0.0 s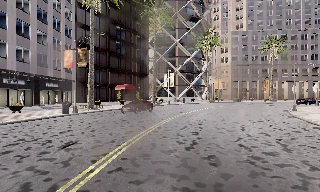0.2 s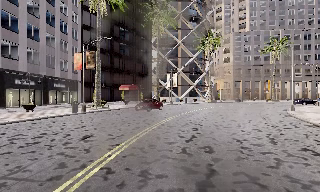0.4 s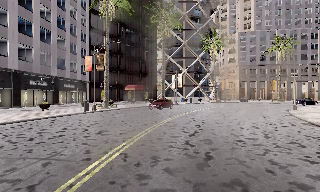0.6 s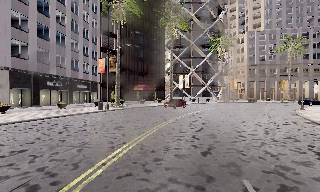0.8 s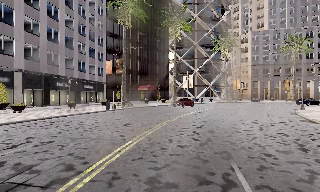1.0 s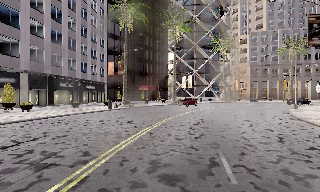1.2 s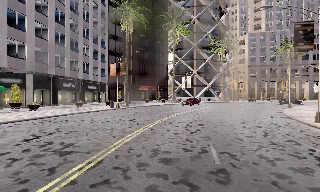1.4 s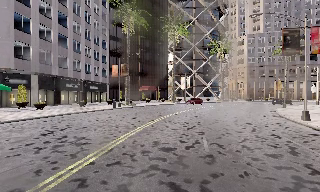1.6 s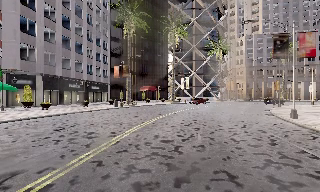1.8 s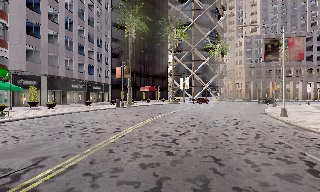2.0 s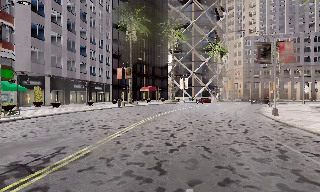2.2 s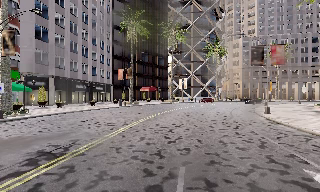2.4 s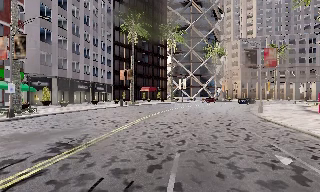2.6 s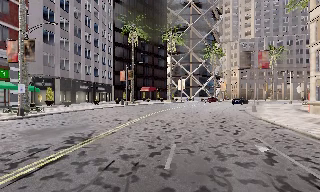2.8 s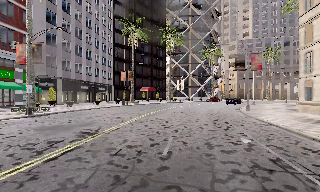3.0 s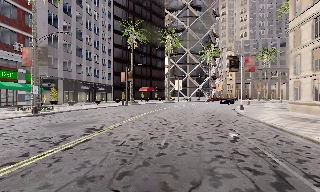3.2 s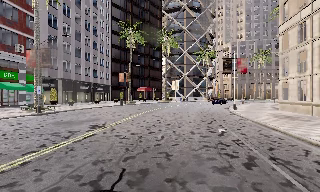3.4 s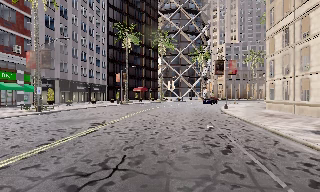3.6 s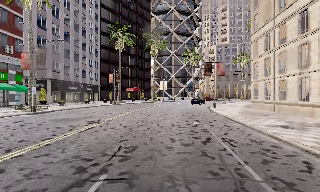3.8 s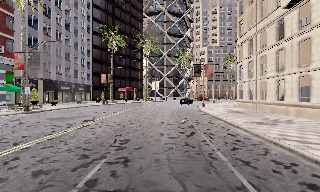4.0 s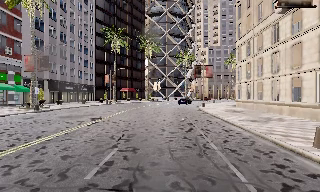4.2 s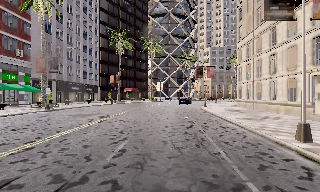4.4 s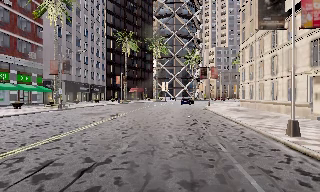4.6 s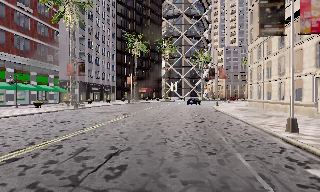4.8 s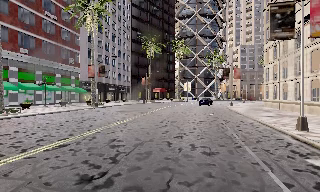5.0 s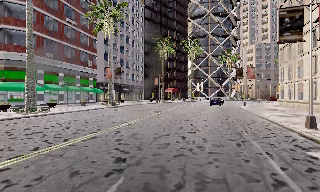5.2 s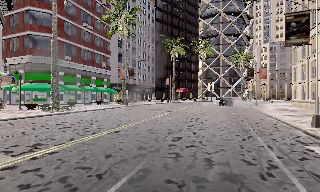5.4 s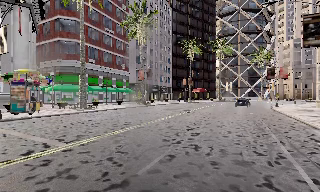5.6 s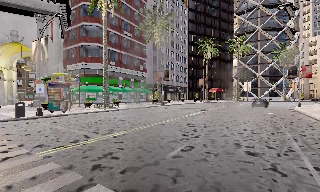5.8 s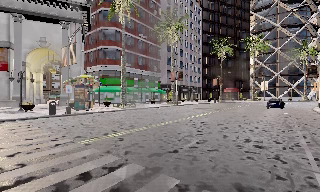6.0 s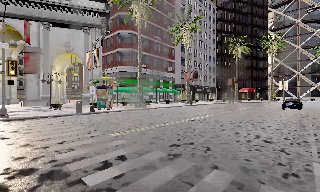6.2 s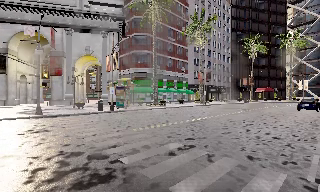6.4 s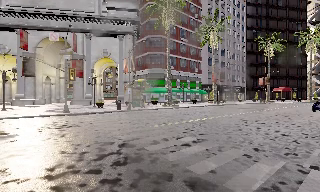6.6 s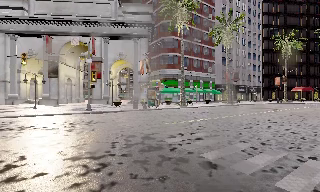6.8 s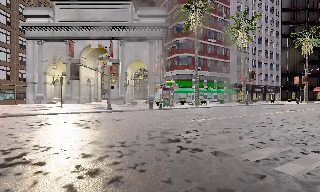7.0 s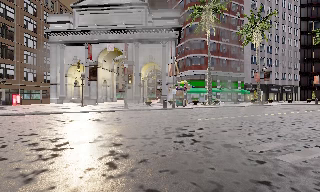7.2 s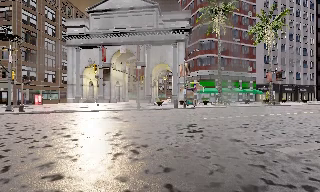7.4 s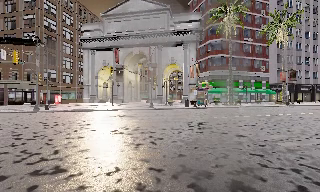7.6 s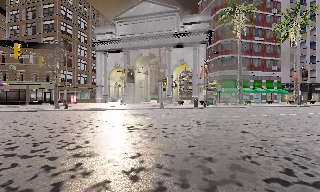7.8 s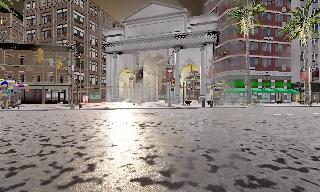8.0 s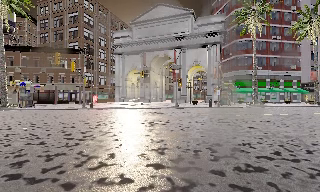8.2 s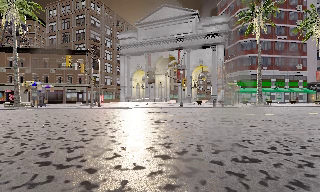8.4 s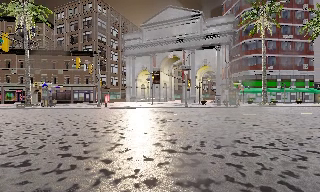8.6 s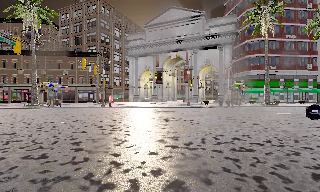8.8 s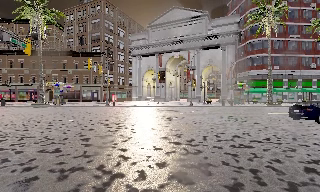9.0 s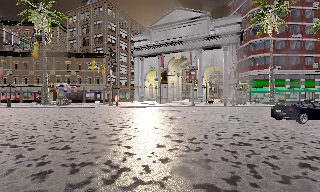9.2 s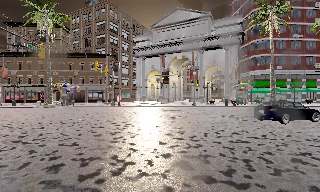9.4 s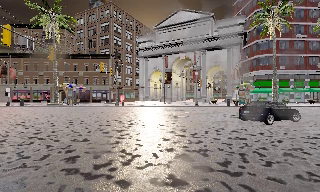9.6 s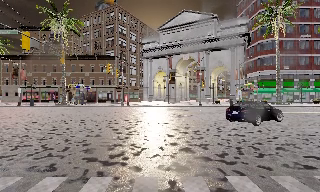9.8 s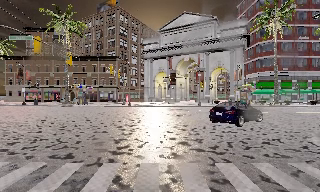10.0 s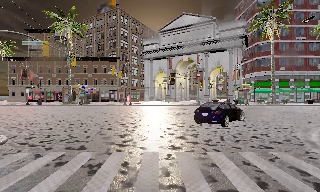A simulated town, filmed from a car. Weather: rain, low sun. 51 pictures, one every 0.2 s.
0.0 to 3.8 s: The camera travels backward, about 19 m, so what stands in front gets smaller.
3.8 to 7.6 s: The camera swings to its left by about 75 degrees, and the scene slides to the right. It travels backward, about 19 m.
7.6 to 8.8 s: The scene slides to the right, as the camera pans about 10 degrees to its left. It travels backward, about 3.5 m, so what stands in front gets smaller. It loses speed.
8.8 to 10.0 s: The camera travels backward, about 3.5 m, so what stands in front gets smaller. It gains speed.
The film runs backward here.
